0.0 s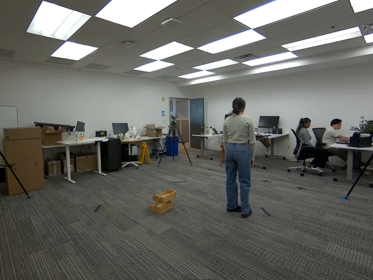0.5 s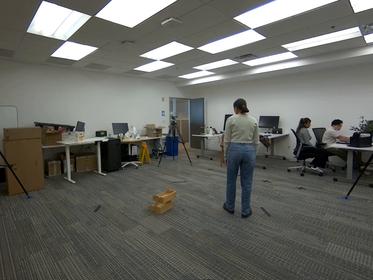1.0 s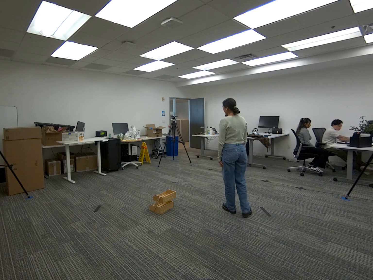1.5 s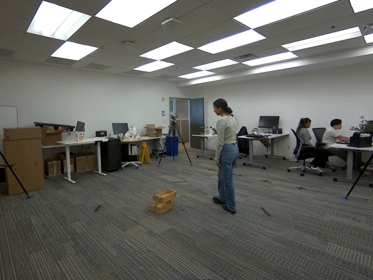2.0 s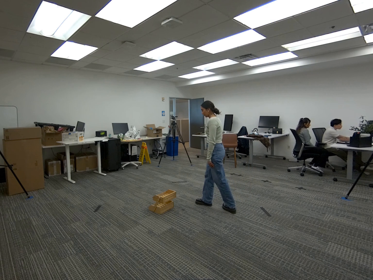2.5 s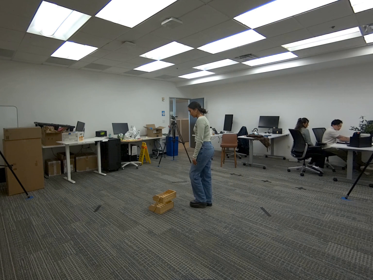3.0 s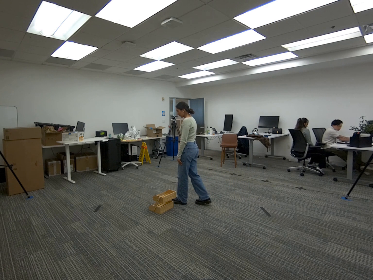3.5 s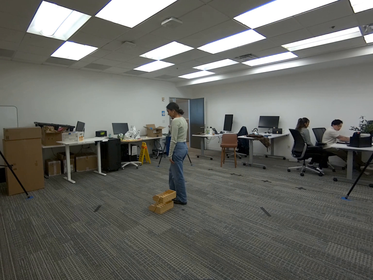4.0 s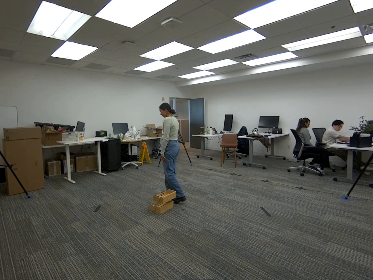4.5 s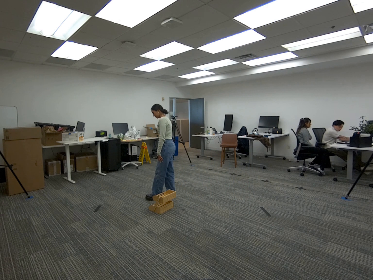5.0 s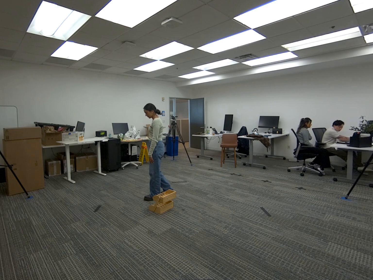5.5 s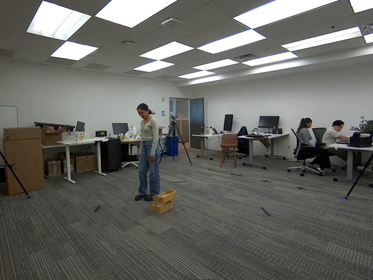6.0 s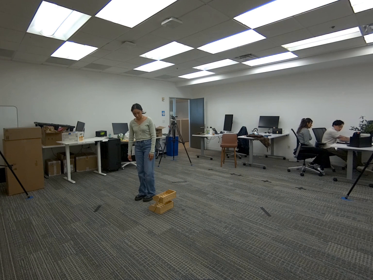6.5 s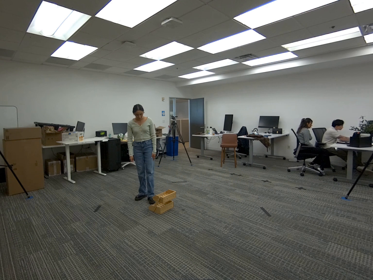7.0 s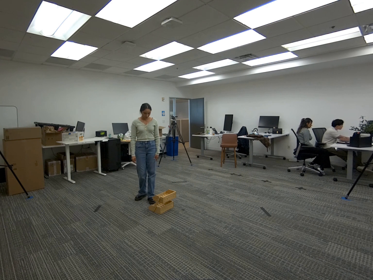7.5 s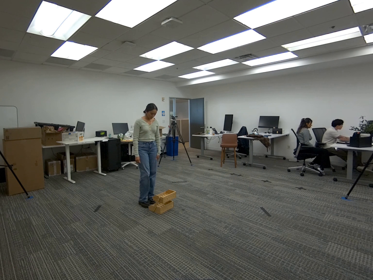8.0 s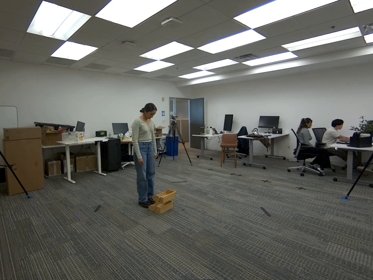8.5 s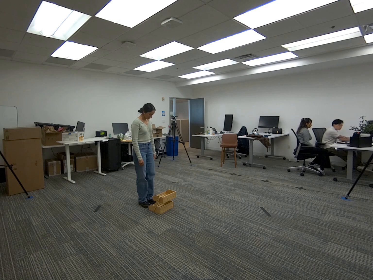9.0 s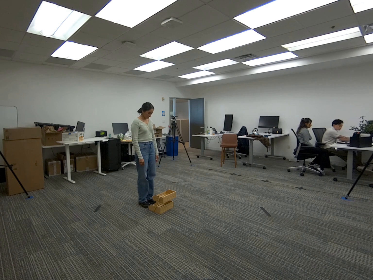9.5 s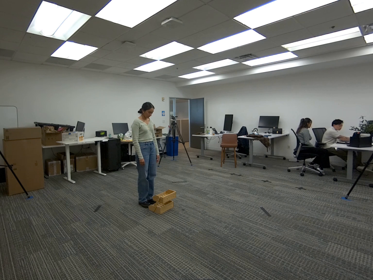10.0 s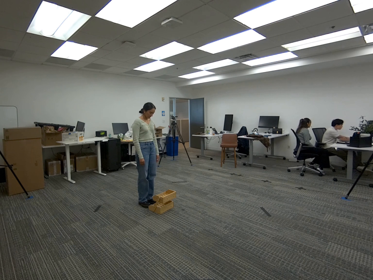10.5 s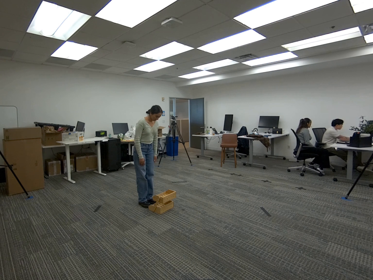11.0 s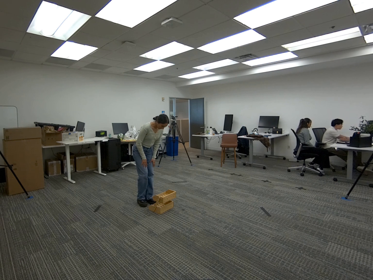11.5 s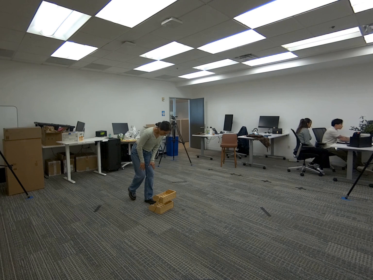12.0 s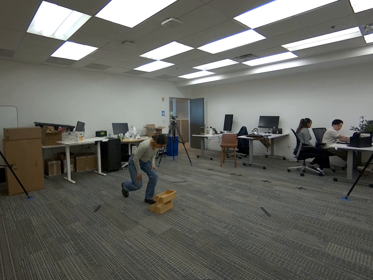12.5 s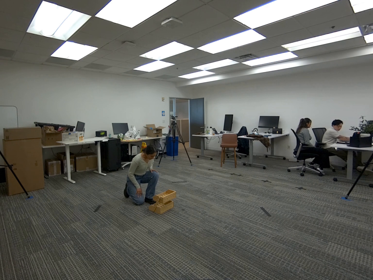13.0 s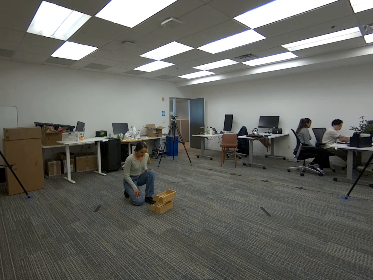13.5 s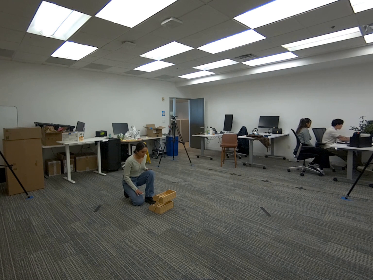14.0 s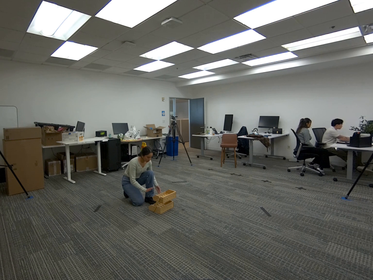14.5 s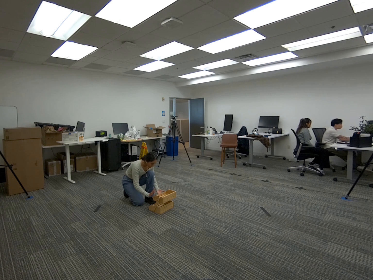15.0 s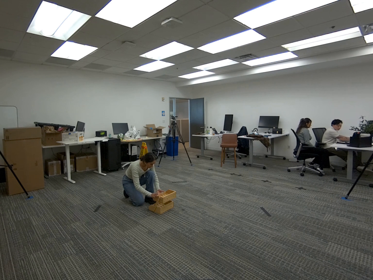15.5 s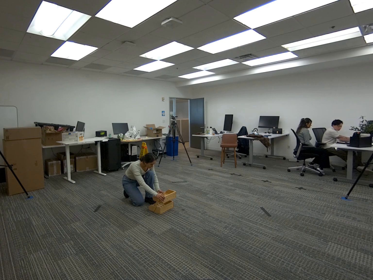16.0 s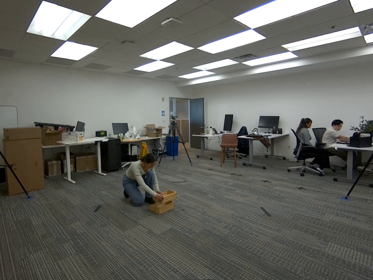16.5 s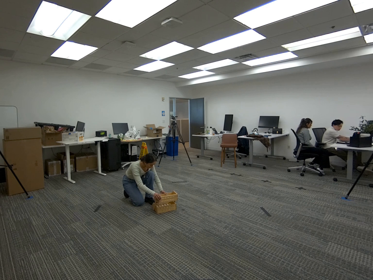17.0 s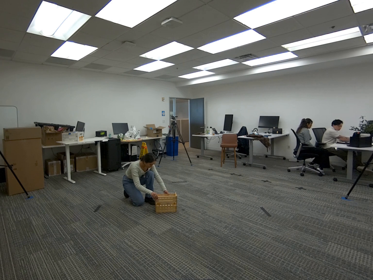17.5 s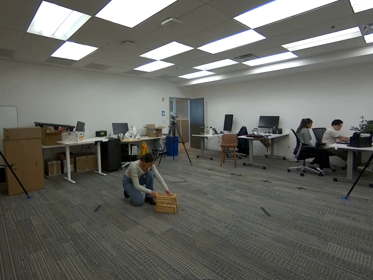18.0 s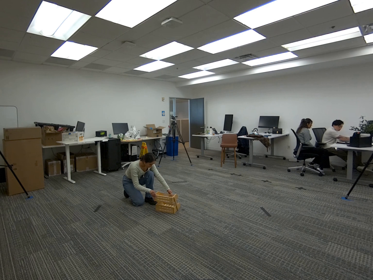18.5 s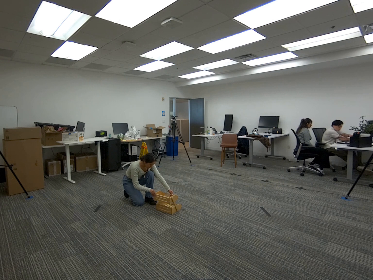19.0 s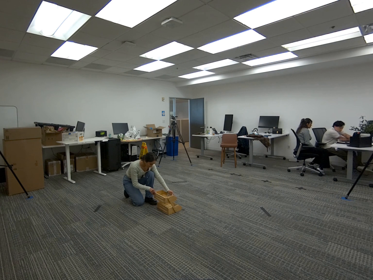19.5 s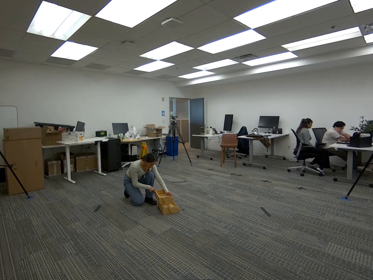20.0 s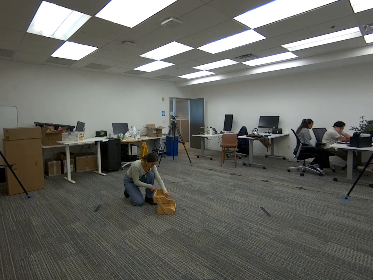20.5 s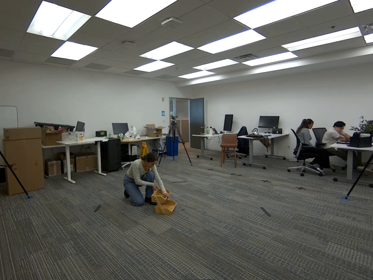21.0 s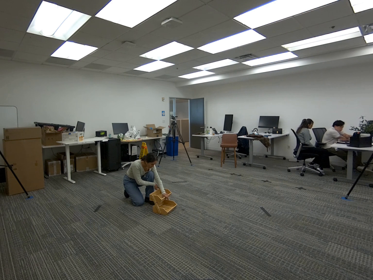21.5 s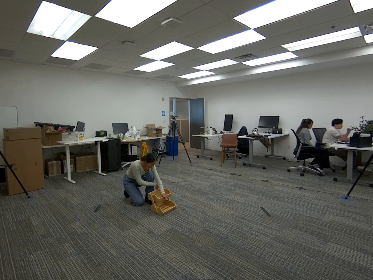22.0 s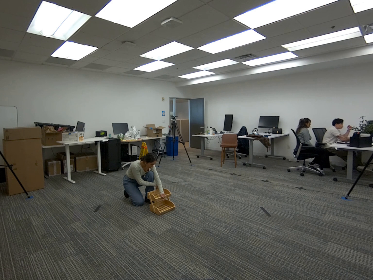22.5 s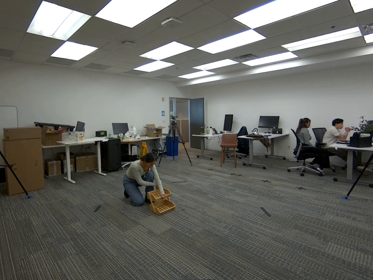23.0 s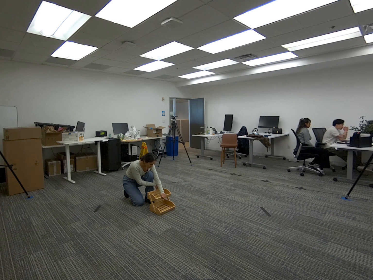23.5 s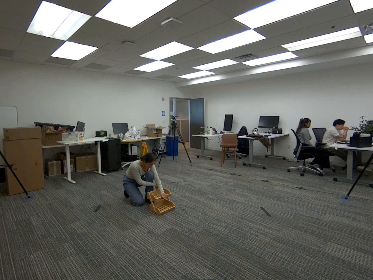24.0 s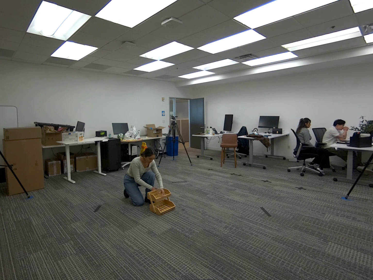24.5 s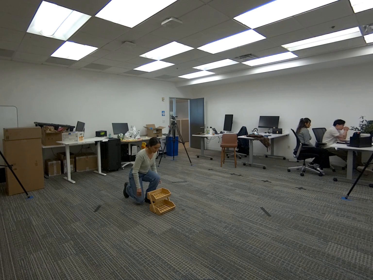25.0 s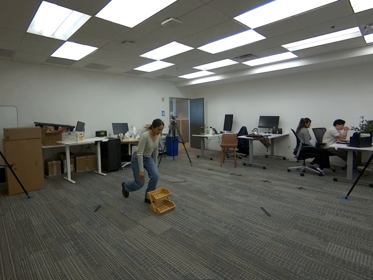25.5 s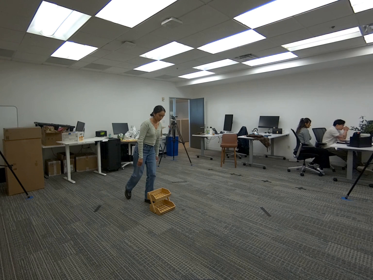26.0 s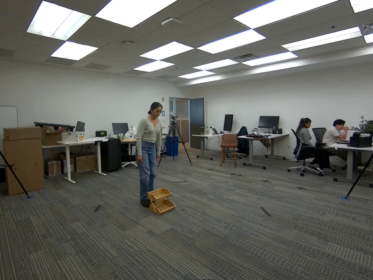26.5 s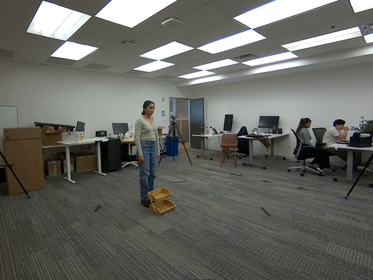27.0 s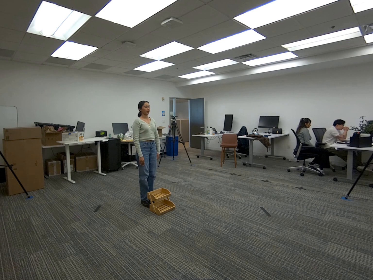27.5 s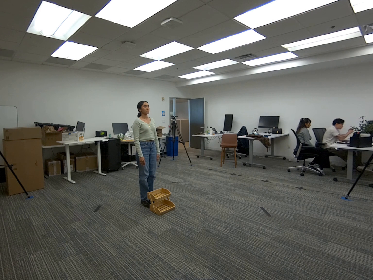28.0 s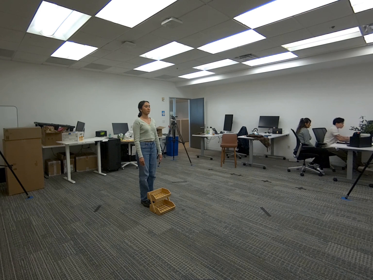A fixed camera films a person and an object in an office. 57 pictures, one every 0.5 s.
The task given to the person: Walk over to the wooden crate and rotate the wooden crate 180°.
